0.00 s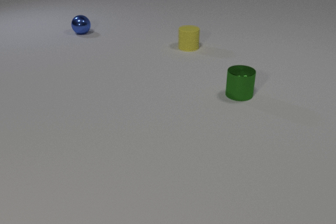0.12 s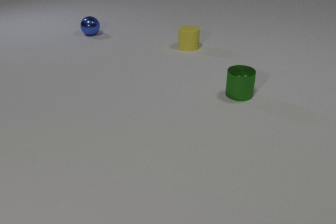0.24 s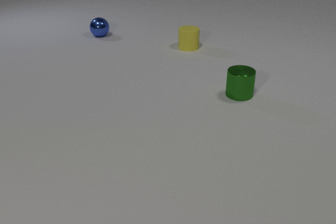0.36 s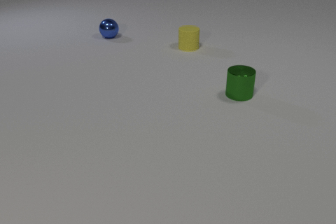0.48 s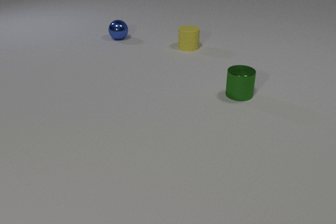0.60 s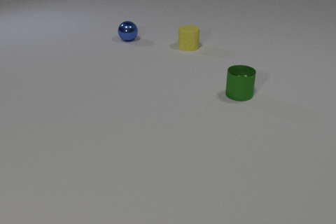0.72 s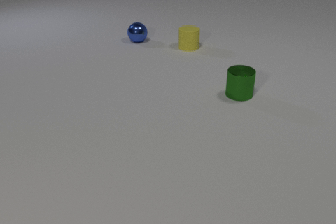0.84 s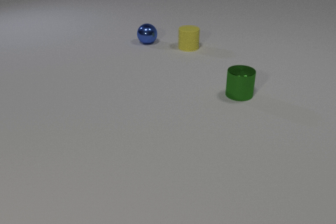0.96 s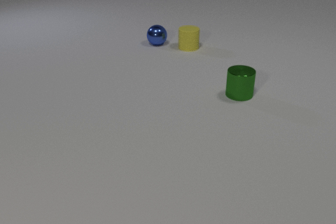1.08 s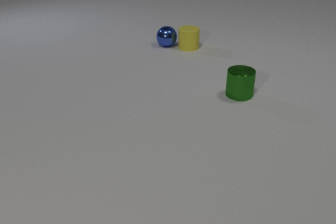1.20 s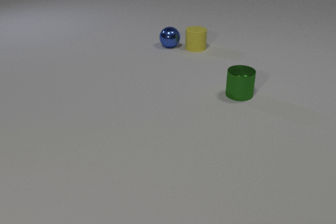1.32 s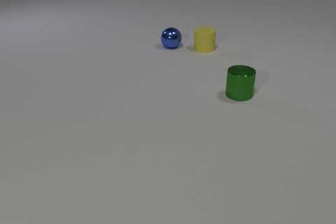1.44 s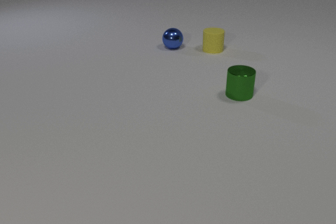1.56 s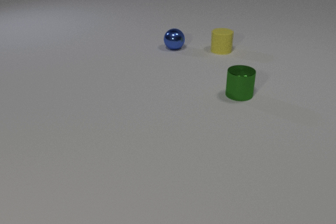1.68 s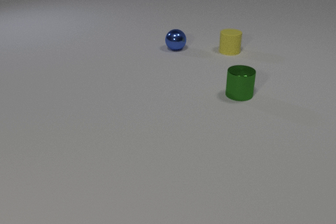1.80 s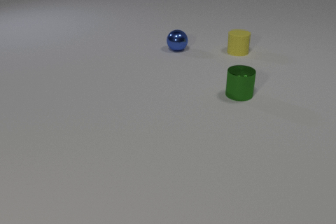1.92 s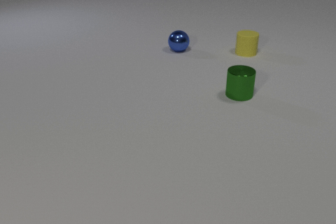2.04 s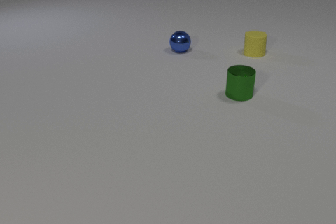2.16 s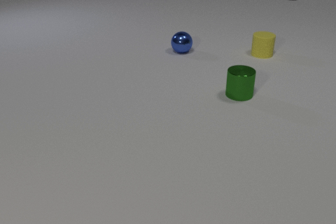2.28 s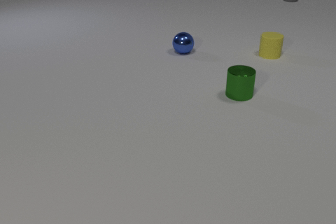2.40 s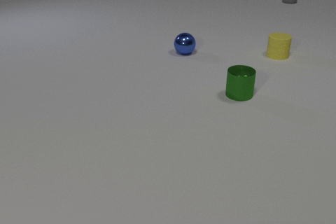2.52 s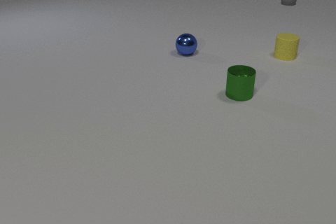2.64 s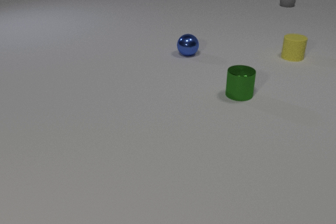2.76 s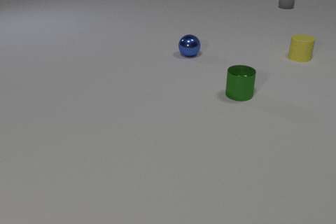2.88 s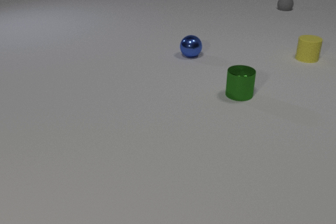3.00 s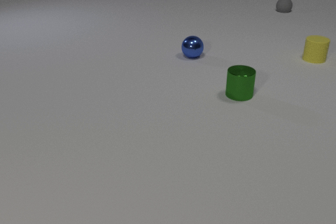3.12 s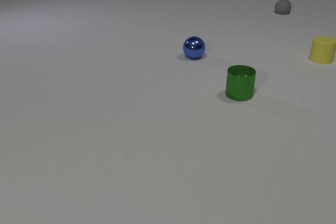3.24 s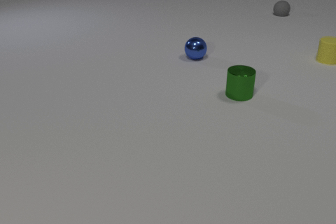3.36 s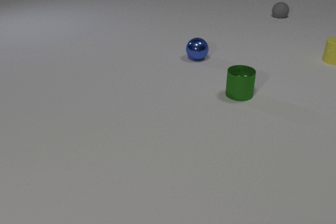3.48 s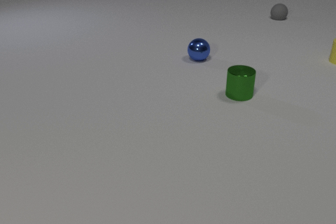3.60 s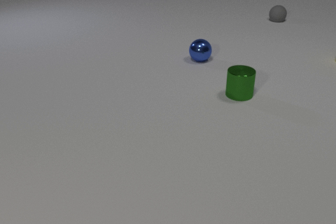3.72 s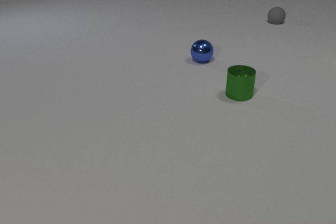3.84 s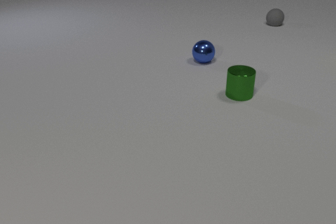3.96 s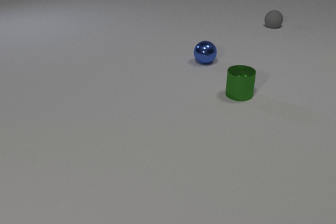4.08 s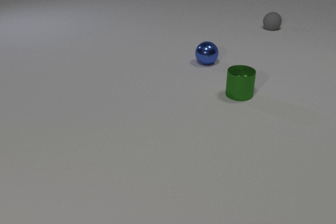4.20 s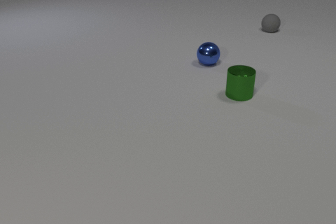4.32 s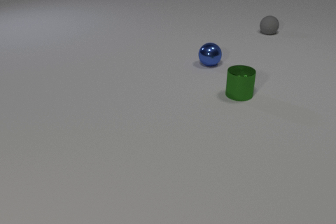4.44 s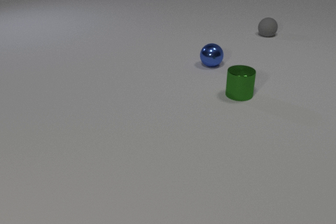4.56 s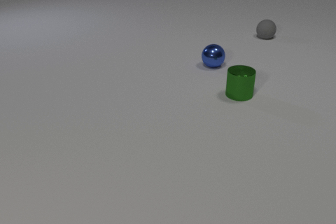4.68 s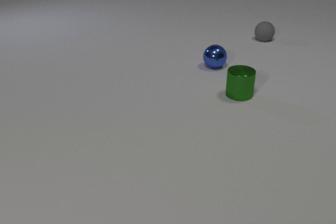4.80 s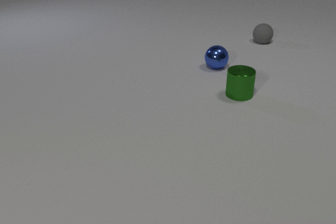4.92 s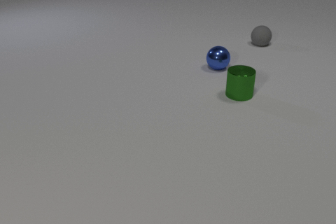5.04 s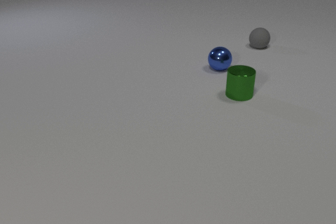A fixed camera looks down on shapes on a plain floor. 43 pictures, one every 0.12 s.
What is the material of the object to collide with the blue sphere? rubber.
Are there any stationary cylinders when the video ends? yes.
What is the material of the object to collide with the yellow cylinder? metal.
0.00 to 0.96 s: The blue metal sphere rolls to the right and toward the camera.
0.96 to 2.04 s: The blue metal sphere rolls to the right and toward the camera. The yellow rubber cylinder slides to the right. The gray rubber sphere comes in at the top edge, rolls toward the camera. The blue metal sphere and the yellow rubber cylinder collide.
2.04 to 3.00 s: The blue metal sphere rolls toward the camera and to the right. The yellow rubber cylinder slides to the right. The gray rubber sphere rolls toward the camera.
3.00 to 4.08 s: The blue metal sphere rolls toward the camera and to the right. The yellow rubber cylinder slides to the right, leaves at the right edge. The gray rubber sphere rolls toward the camera.
4.08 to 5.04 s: The blue metal sphere rolls toward the camera and to the right. The gray rubber sphere rolls toward the camera.
